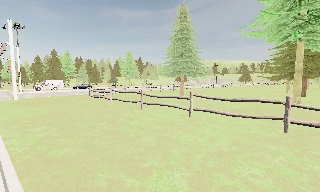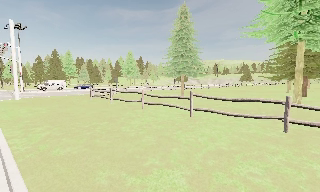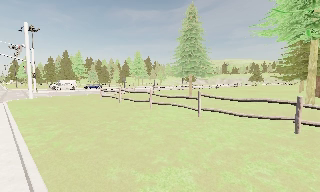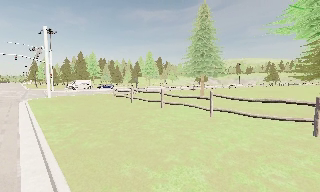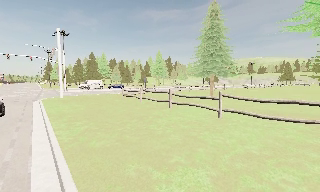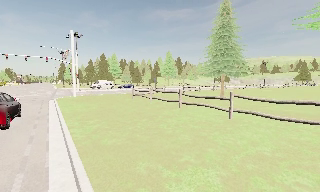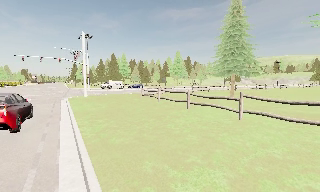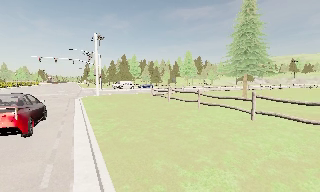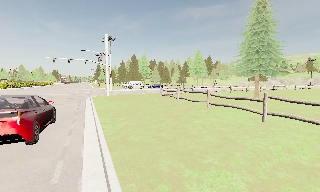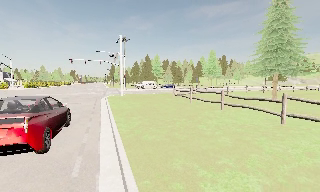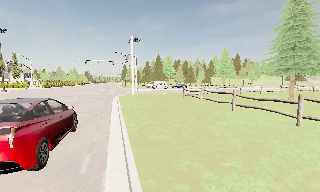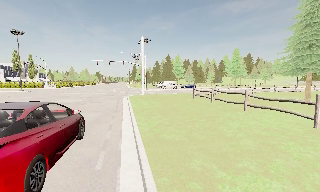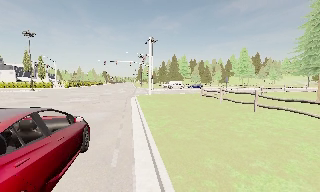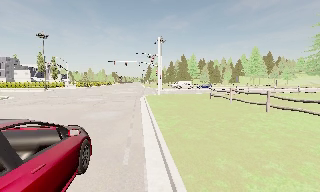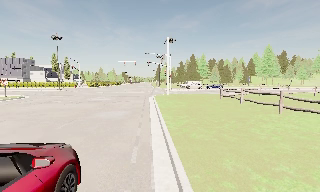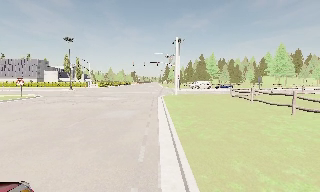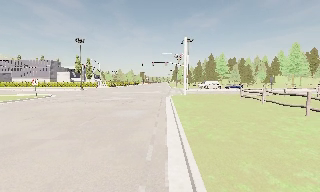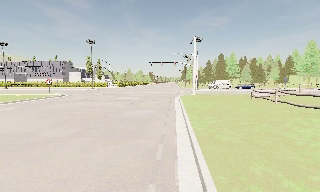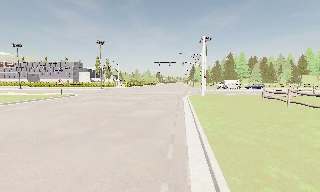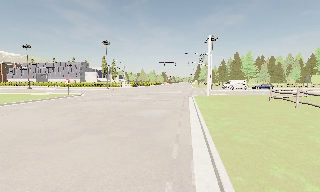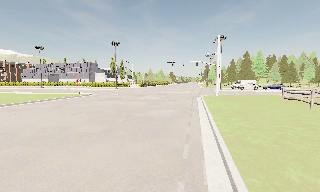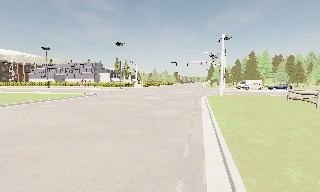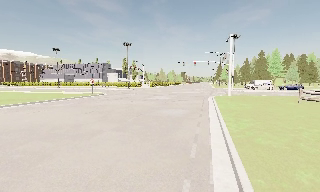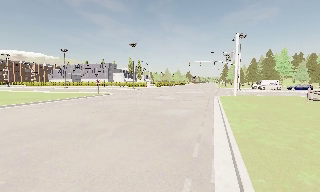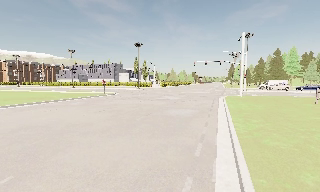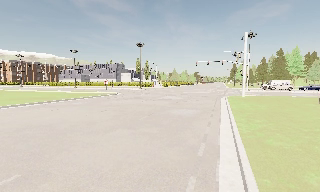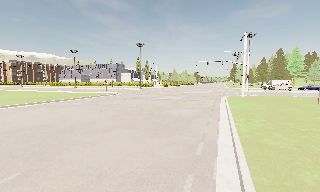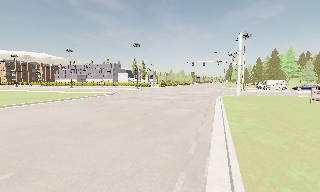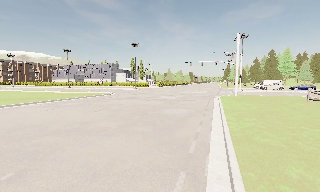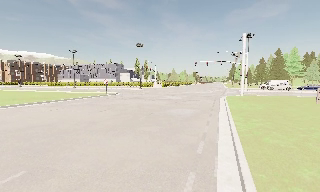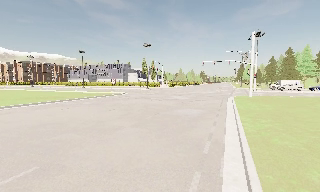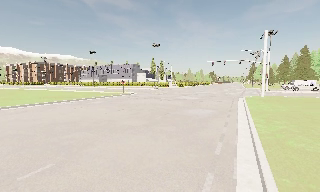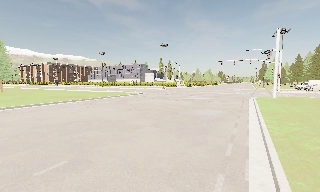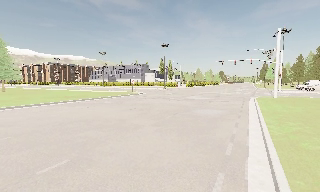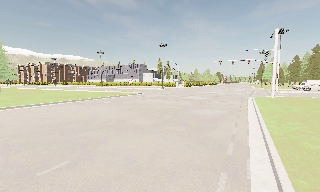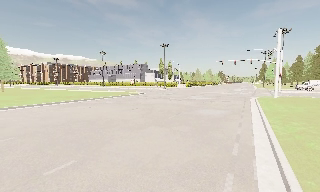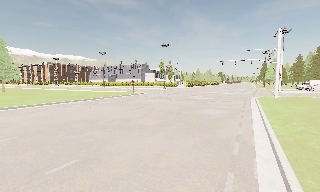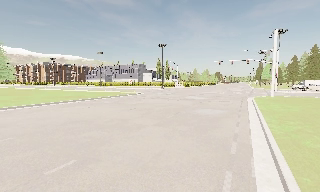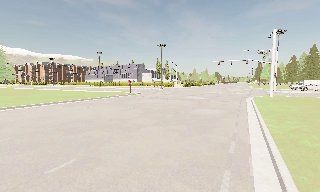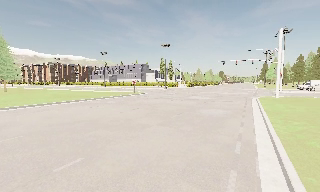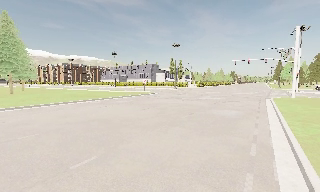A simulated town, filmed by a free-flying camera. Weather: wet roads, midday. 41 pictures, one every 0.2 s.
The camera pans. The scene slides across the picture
to the right.
The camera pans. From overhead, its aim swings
counterclockwise.
0.0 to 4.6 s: The camera pans to its left, which is counterclockwise from overhead, by about 65 degrees. It travels backward, about 1 m.
4.6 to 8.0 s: The camera swings to its left by about 15 degrees, and the scene slides to the right. It travels to its left, about 0.5 m, so close, fixed things drift to the right.
The film runs backward here.
